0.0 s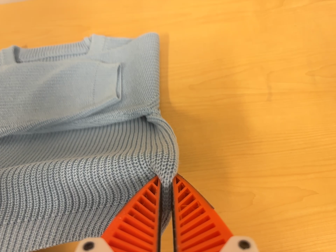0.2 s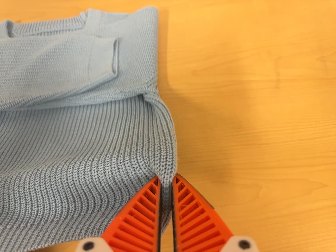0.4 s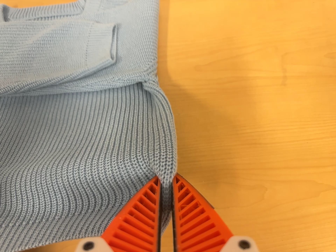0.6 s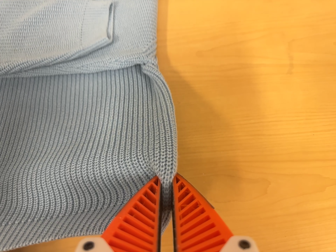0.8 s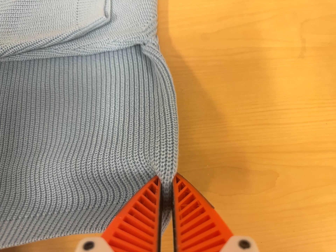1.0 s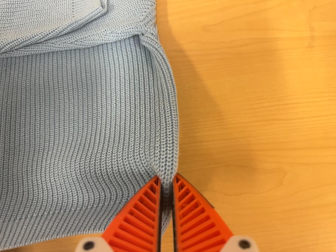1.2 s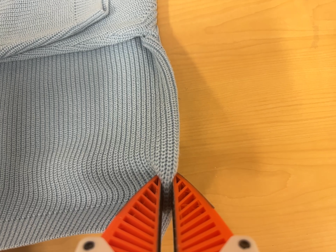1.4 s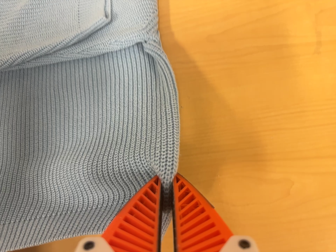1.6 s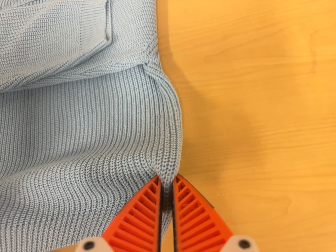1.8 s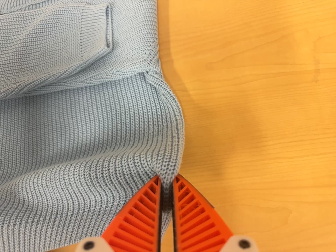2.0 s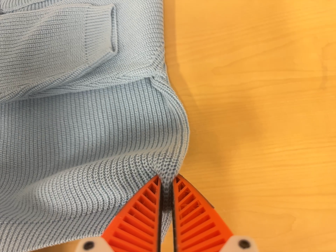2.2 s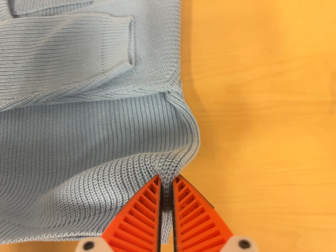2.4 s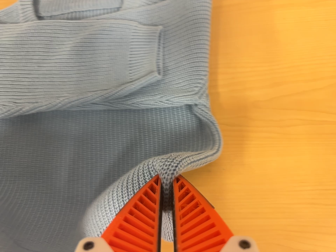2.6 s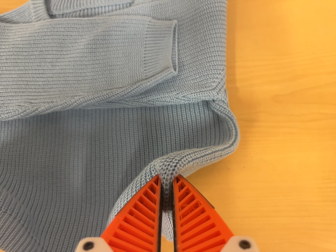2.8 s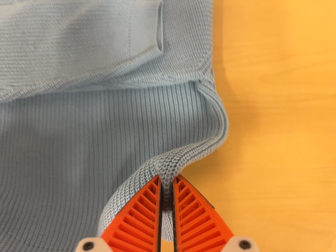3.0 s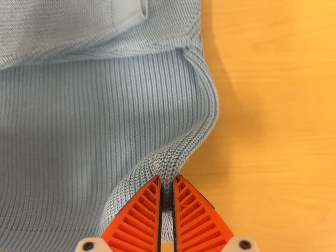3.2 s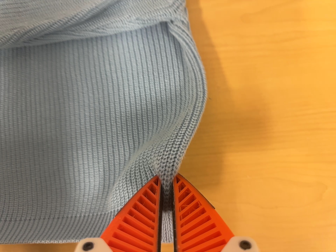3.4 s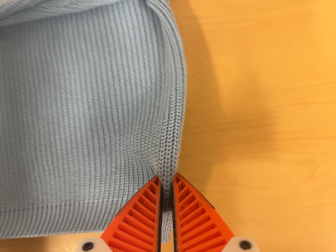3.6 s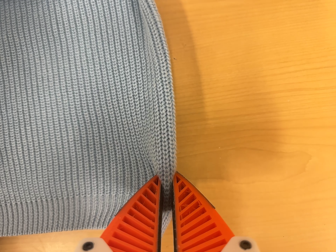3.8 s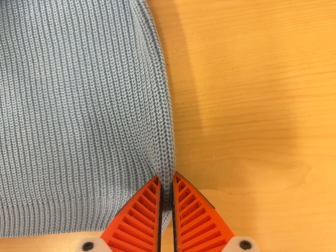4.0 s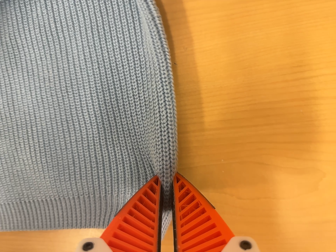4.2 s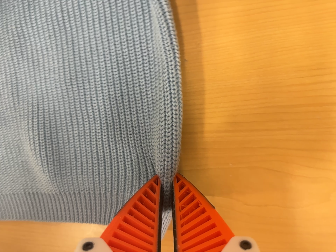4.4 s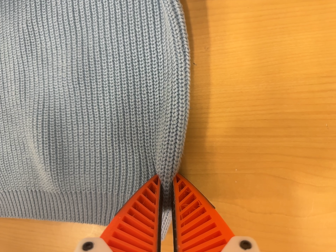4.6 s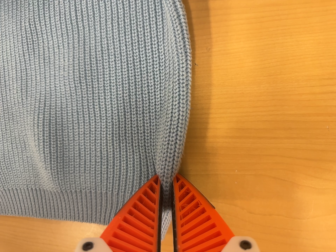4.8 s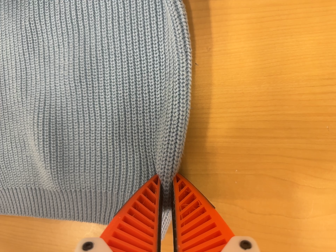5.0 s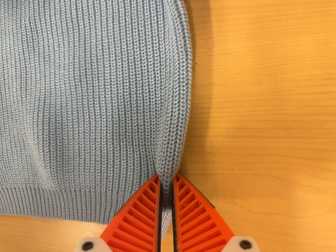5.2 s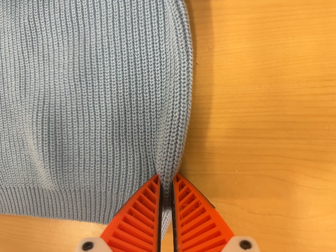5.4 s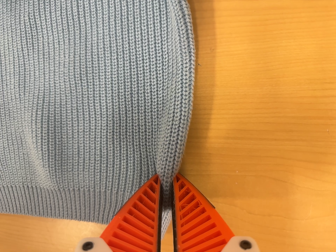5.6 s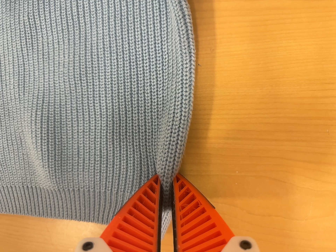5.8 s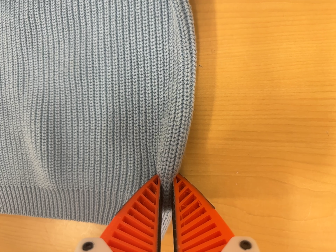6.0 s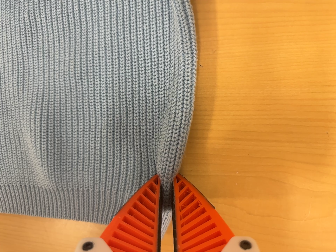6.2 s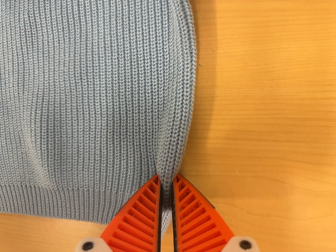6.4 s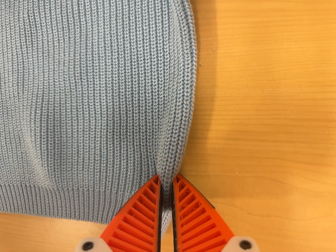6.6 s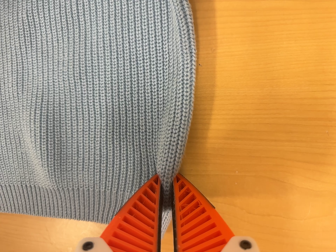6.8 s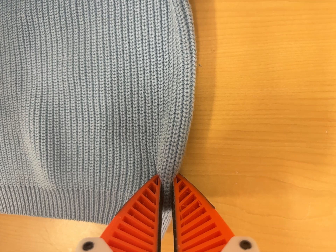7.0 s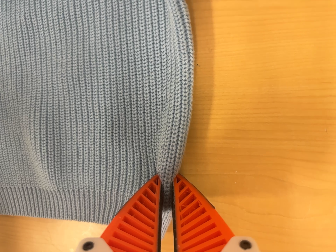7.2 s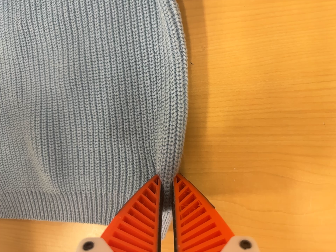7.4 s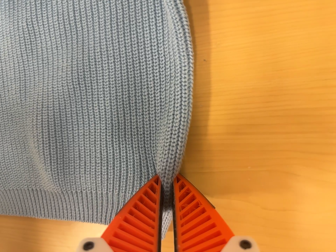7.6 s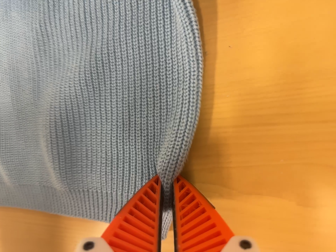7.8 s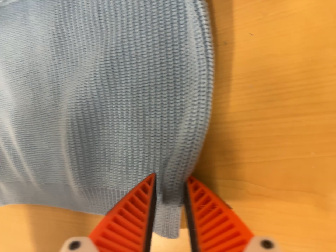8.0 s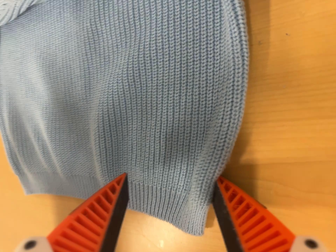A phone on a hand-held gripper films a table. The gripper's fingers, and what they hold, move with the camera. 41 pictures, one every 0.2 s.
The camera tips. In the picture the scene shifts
upward.
0.0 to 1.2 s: The camera travels forward, about 8 cm, so what stands in front looms larger. Its aim tips toward the bottom of its view by about 10 degrees, and the scene shifts upward.
1.2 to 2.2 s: The camera travels toward the top of its view, about 9 cm, so close, fixed things drift downward.
2.2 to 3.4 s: The camera travels forward and toward the bottom of its view, about 8 cm, so what stands in front looms larger.
3.4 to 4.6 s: The camera travels forward and to its right, about 7 cm, so what stands in front looms larger.
4.6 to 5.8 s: The camera shifts only a little, or ends up much as it began.
5.8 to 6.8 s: The camera keeps its place and its aim.
6.8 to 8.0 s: The camera pans to its left by about 15 degrees.
The film runs backward here.
